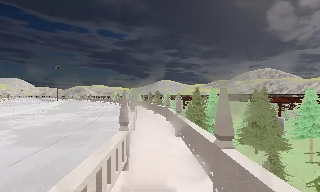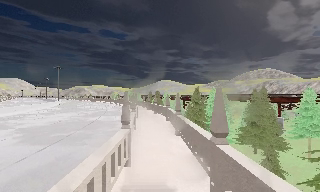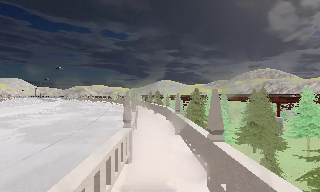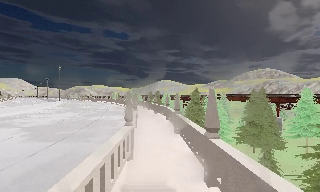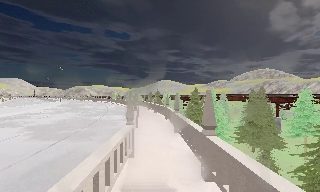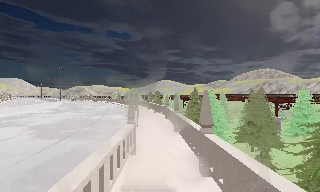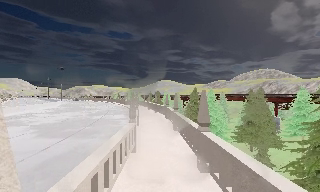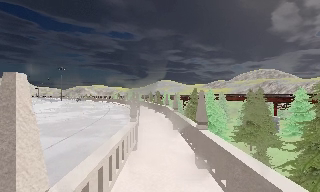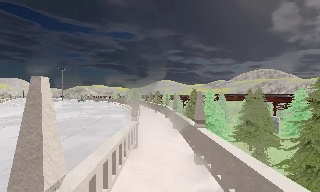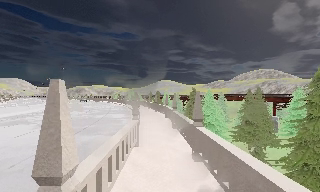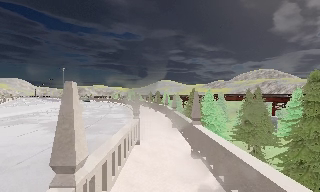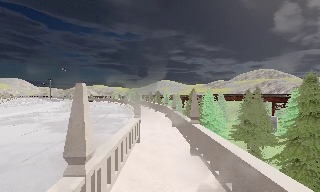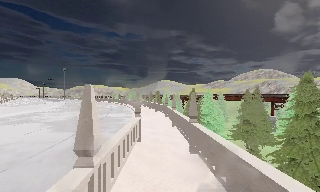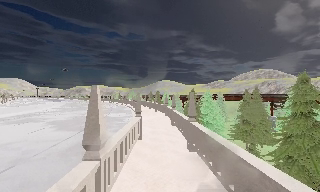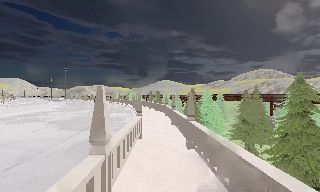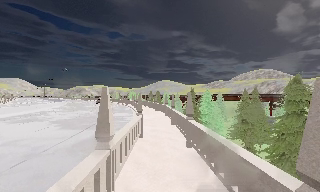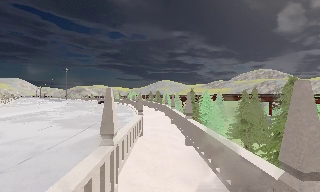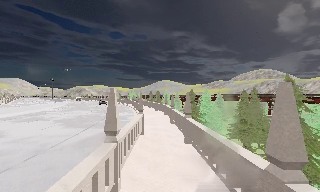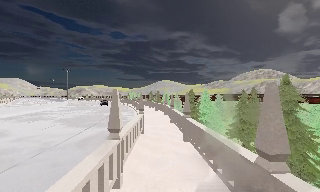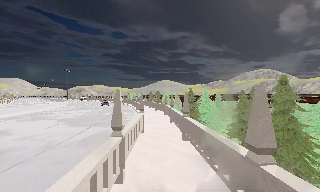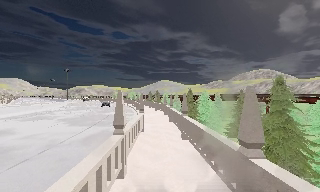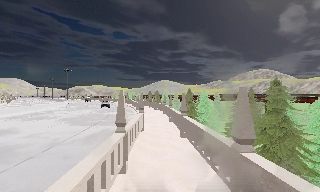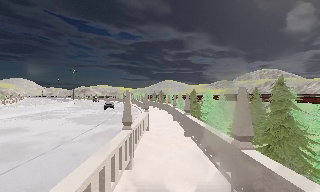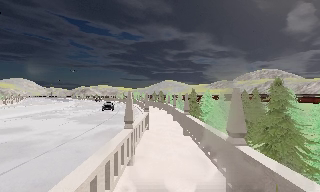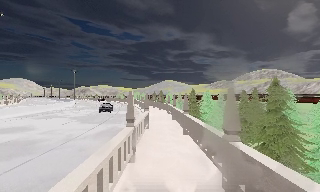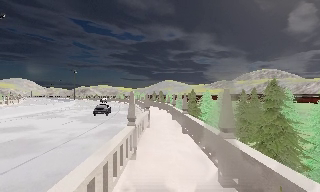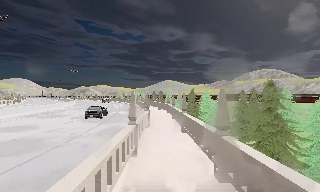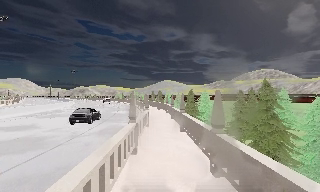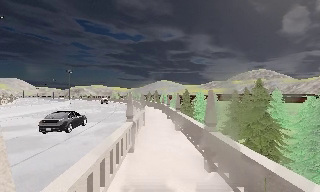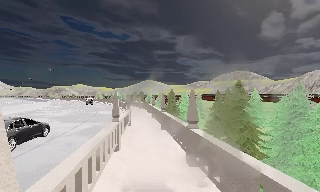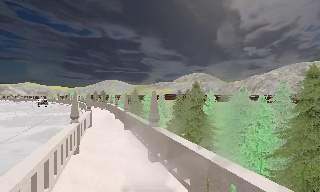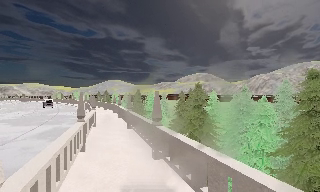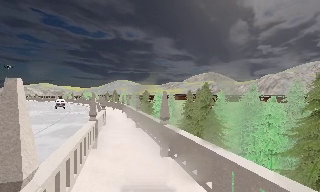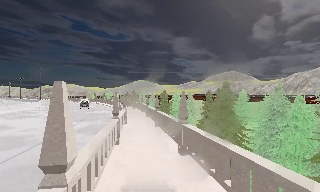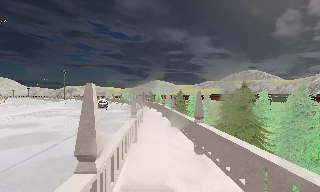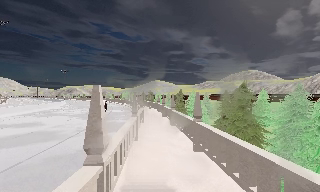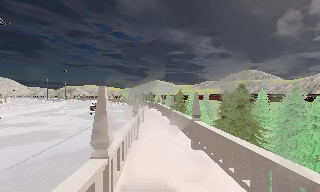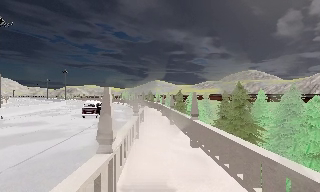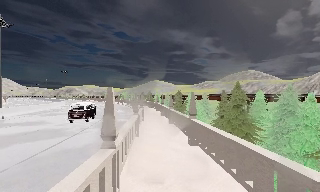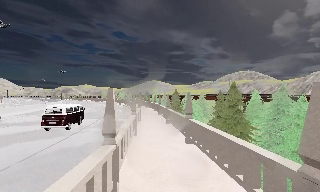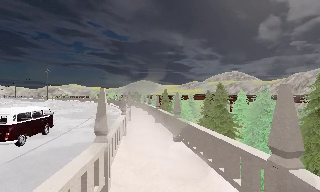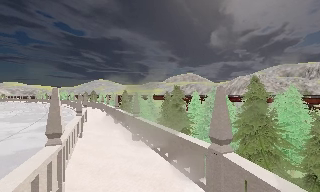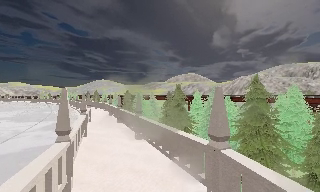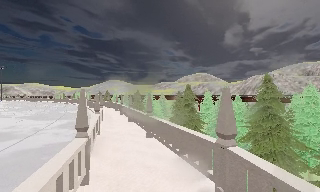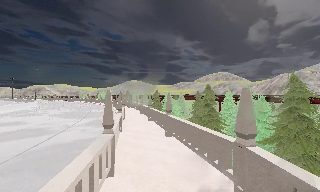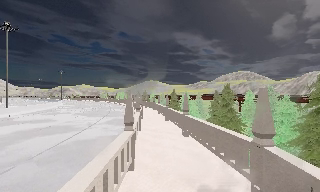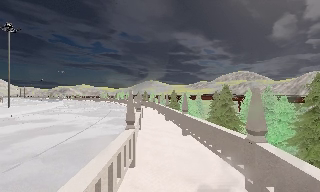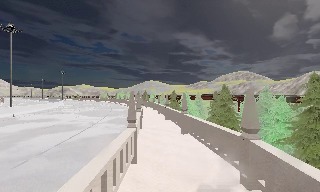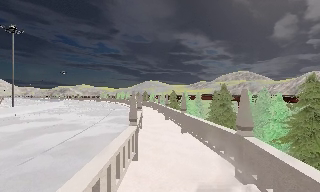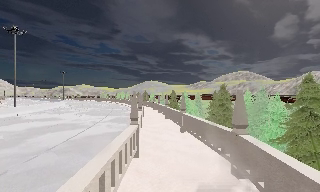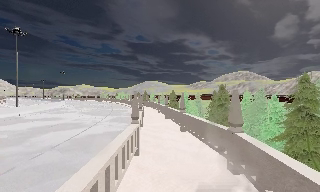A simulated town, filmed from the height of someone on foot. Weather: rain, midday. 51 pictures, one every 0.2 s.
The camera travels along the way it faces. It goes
backward.
0.0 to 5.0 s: The camera travels backward, about 7 m, so what stands in front gets smaller.
5.0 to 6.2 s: The scene slides to the left, as the camera pans about 20 degrees to its right. It travels backward, about 1.5 m, so what stands in front gets smaller.
6.2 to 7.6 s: The scene slides to the right, as the camera pans about 15 degrees to its left. It travels backward, about 2 m, so what stands in front gets smaller.
7.6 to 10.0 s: The camera travels backward, about 3.5 m, so what stands in front gets smaller.
The film runs backward here.
